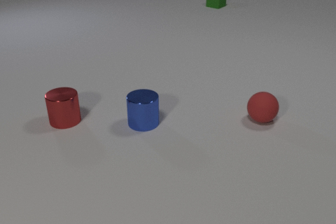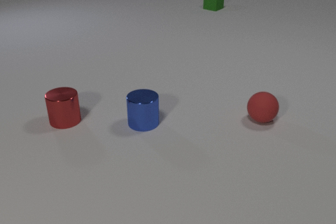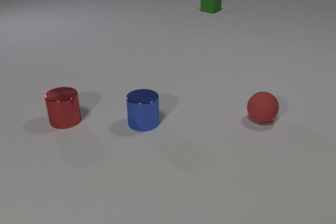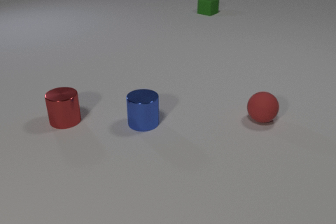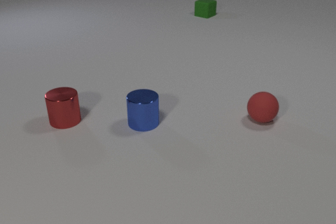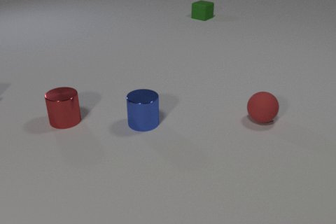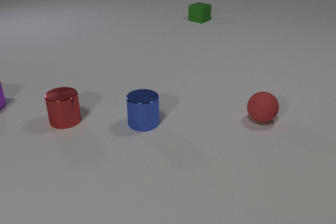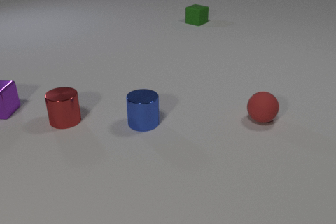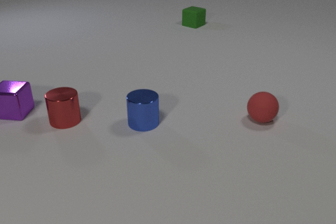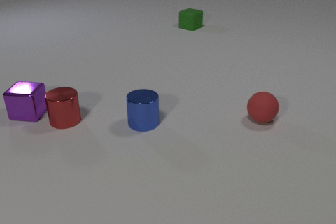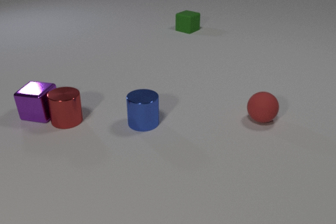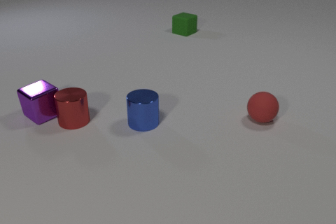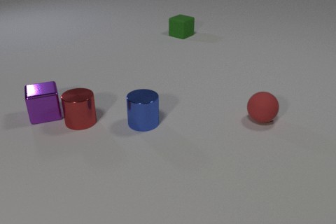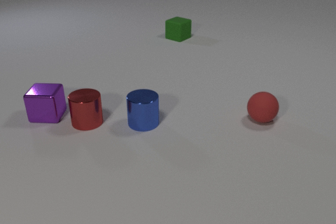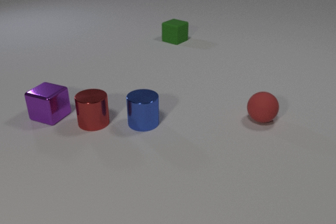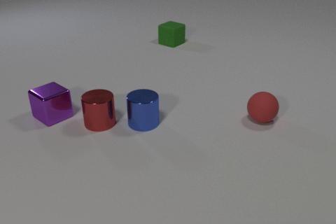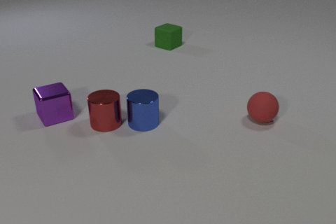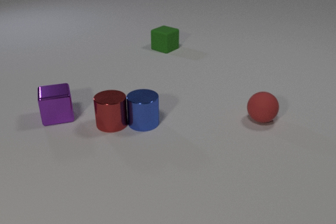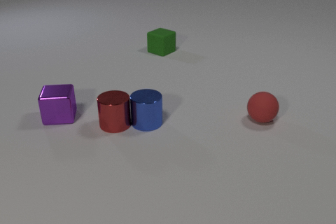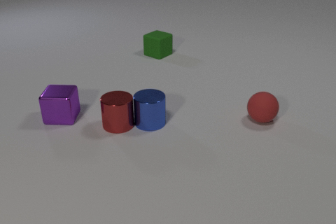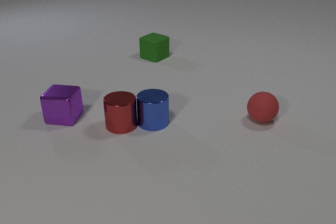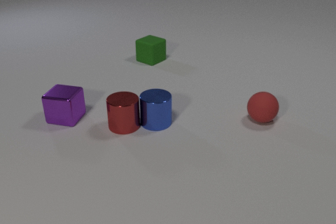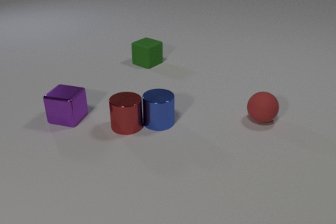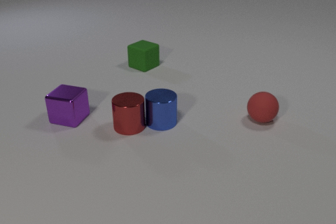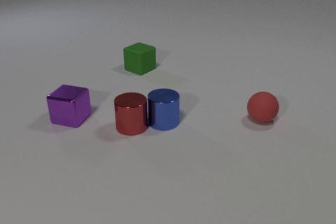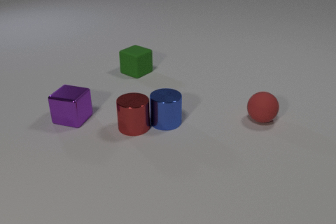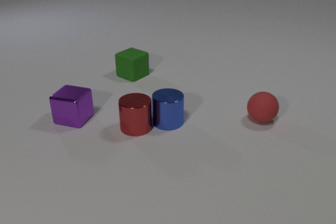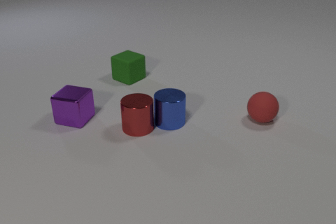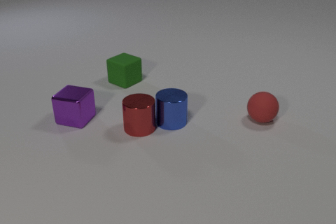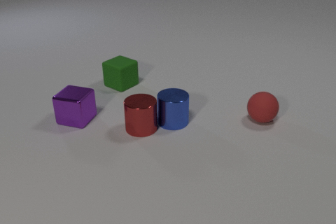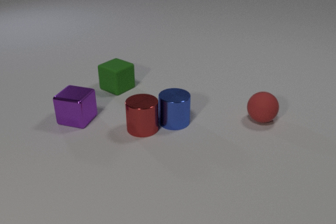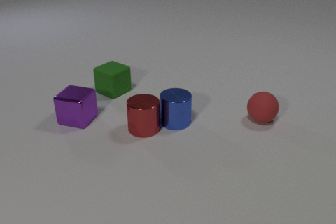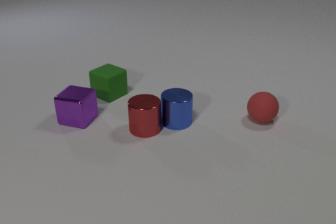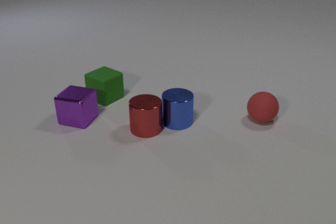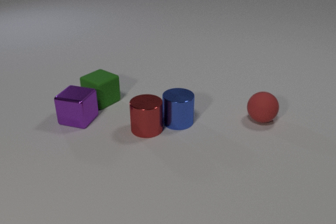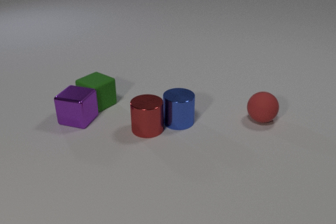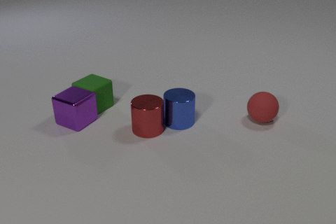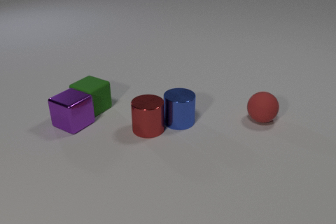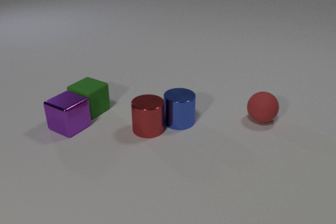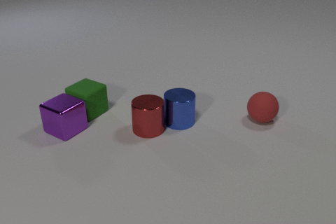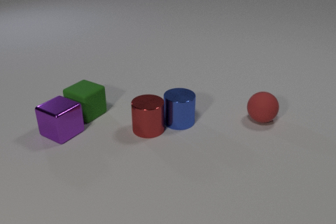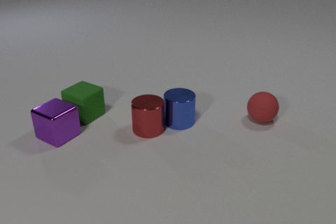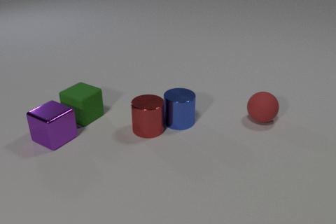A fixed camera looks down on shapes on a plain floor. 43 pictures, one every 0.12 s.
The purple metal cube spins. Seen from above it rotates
clockwise.
The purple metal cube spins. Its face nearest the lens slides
to the left.
0.00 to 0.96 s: The purple metal cube comes in at the left edge, slides to the right and toward the camera. The green rubber cube slides toward the camera.
0.96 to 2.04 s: The purple metal cube slides to the right and toward the camera, spins clockwise seen from above by about 150 degrees, its near face sliding to the left. The red metal cylinder slides to the right. The green rubber cube slides toward the camera. The purple metal cube and the red metal cylinder collide. The red metal cylinder and the blue metal cylinder collide.
2.04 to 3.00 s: The purple metal cube slides to the right and toward the camera, spins so that its near face slides to the left, clockwise seen from above. The red metal cylinder slides to the right. The green rubber cube slides toward the camera and to the left. The blue metal cylinder slides to the right.
3.00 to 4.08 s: The purple metal cube moves, and ends about where it began. The red metal cylinder slides to the right. The green rubber cube slides toward the camera and to the left. The blue metal cylinder slides to the right.
4.08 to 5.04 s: The purple metal cube slides toward the camera and to the left. The green rubber cube slides toward the camera and to the left. The purple metal cube and the green rubber cube collide.
Are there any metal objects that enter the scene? yes.
How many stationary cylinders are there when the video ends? 2.
What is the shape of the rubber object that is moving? cube.
